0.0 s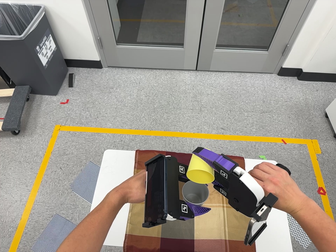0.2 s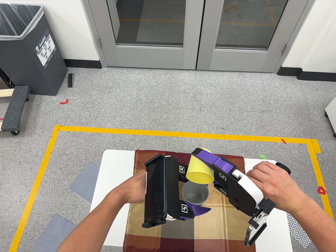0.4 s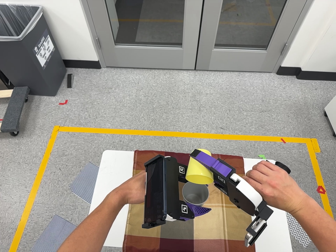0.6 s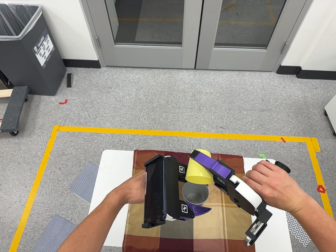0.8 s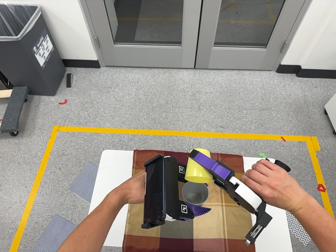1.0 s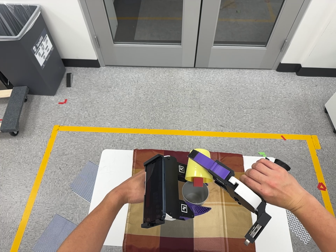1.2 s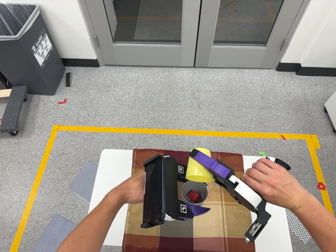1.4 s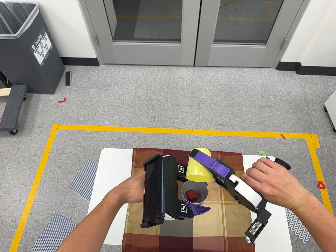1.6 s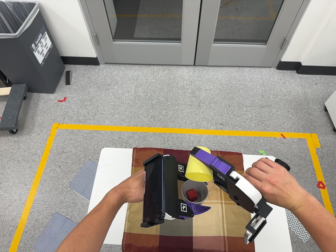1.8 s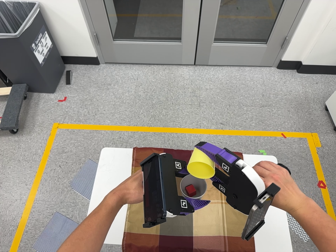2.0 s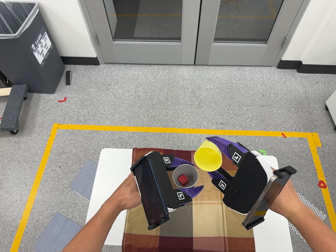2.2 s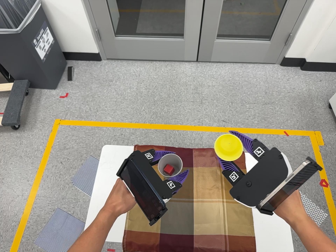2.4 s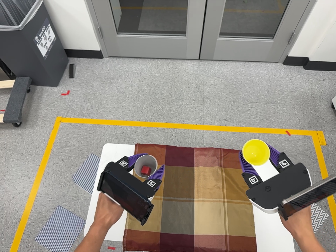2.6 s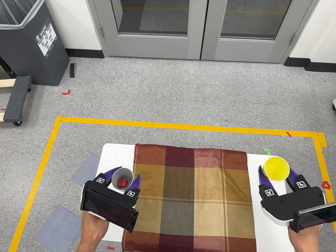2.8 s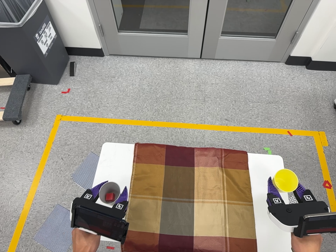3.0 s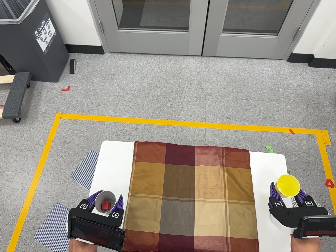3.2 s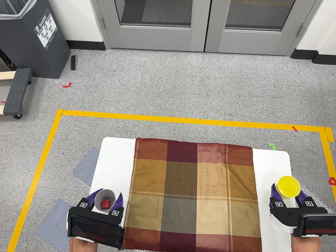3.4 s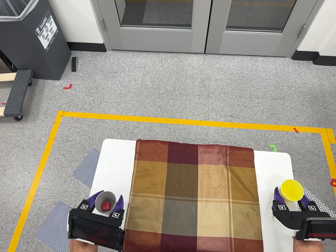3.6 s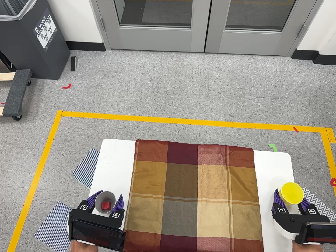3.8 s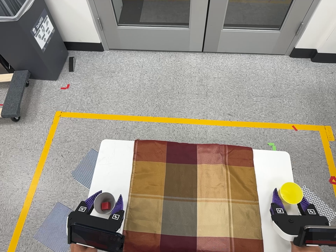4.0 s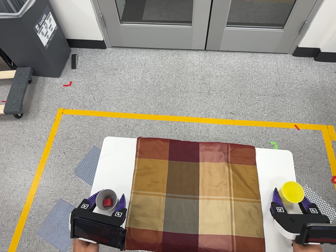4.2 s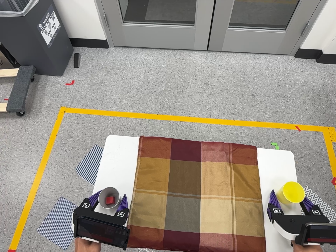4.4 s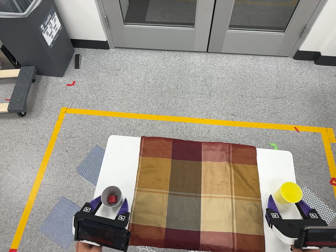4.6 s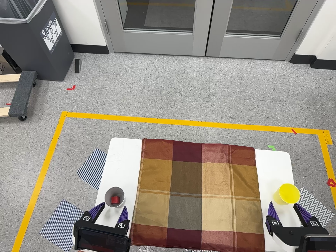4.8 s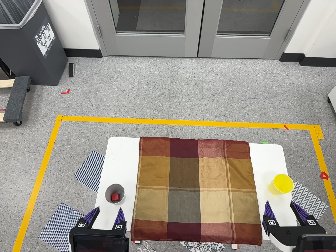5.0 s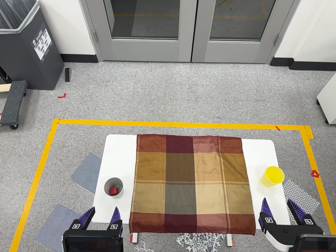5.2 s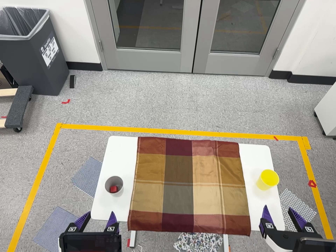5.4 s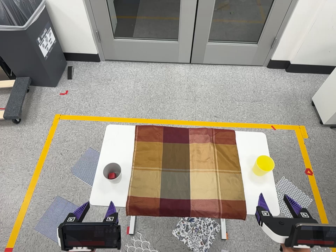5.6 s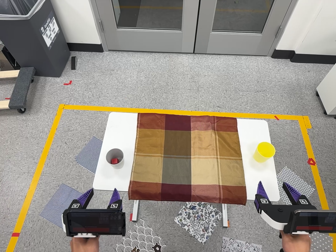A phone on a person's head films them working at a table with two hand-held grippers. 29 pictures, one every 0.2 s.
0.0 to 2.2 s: The camera shifts only a little, or ends up much as it began.
2.2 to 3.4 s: The camera travels forward, about 6 cm, so what stands in front looms larger.
3.4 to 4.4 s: The camera shifts only a little, or ends up much as it began.
4.4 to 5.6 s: The camera travels toward the bottom of its view and backward, about 24 cm, so close, fixed things drift upward.
The film runs forward here.
